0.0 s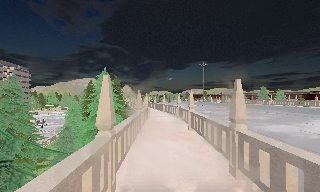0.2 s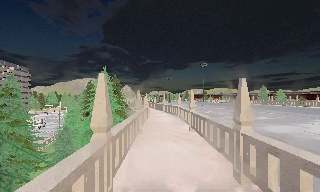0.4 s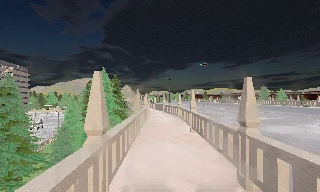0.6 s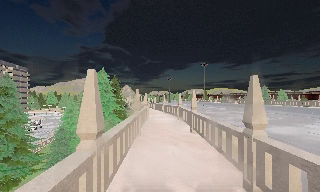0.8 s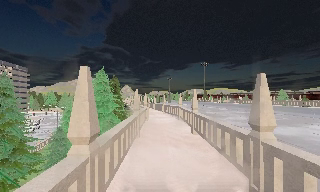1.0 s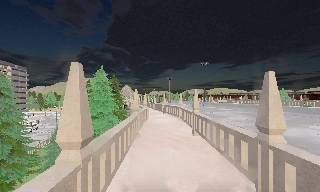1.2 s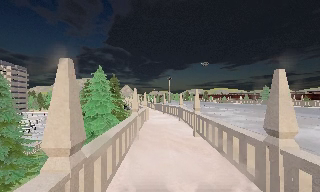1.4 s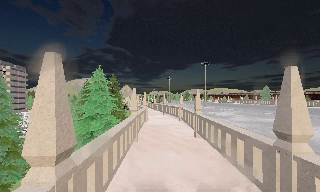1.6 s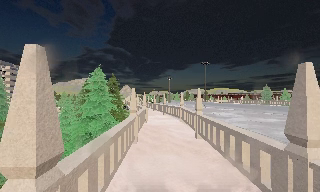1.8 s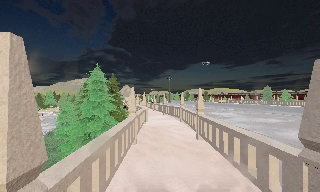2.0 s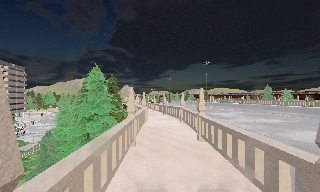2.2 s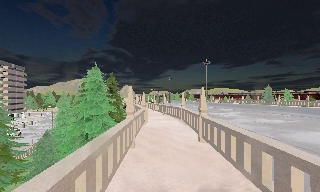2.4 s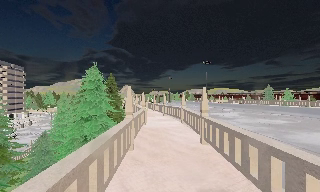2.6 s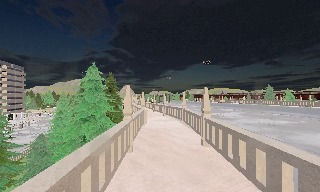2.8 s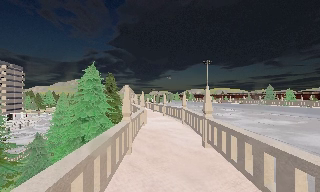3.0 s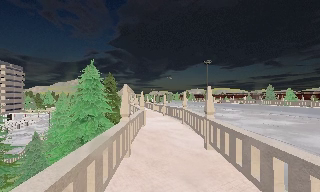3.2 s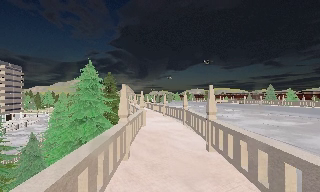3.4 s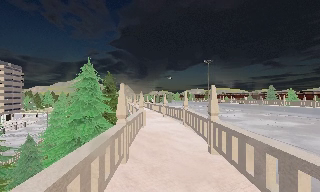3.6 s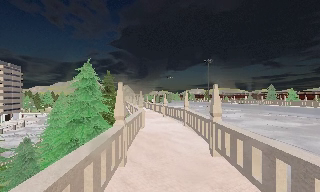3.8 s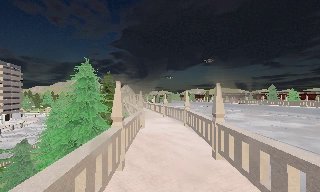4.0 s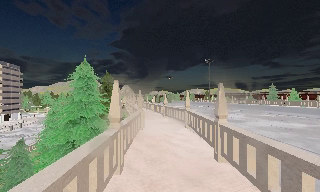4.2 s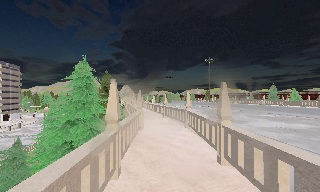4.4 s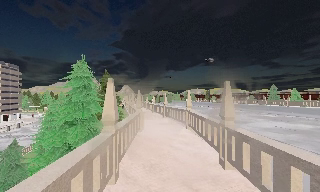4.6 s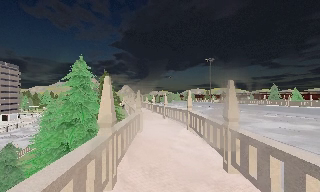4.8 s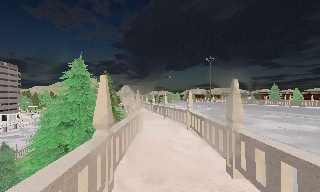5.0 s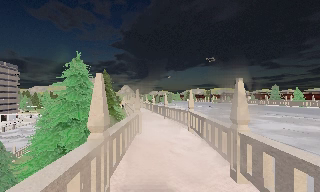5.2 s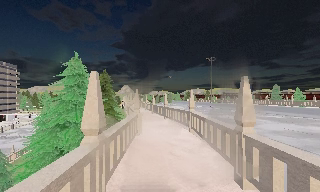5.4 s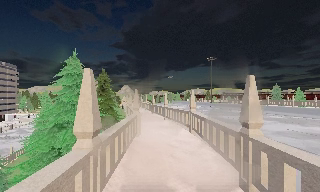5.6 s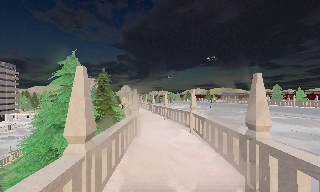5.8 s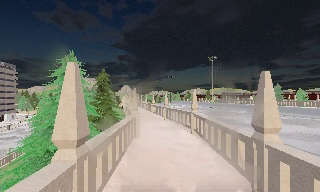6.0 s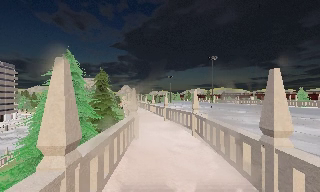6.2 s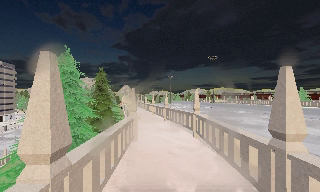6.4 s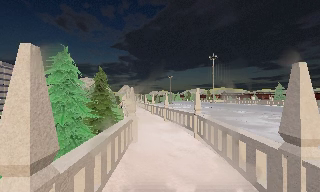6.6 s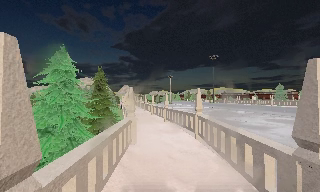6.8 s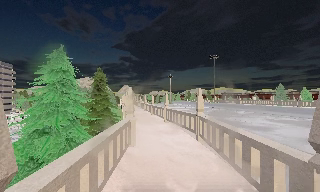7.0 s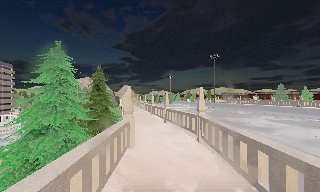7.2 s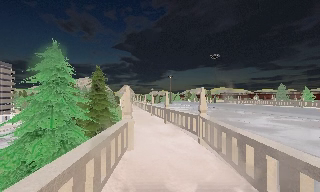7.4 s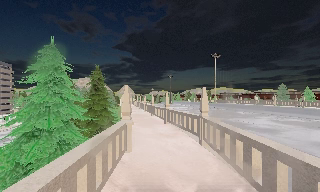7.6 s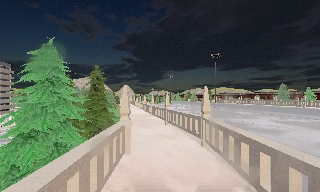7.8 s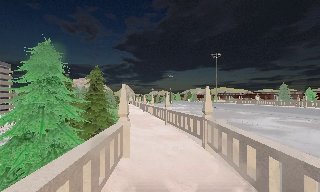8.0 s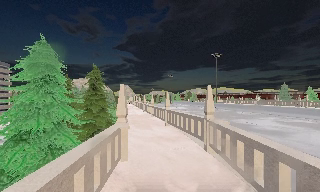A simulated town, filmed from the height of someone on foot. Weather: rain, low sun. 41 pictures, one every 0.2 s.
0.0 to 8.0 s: The camera travels forward, about 10 m, so what stands in front looms larger.
The film runs forward here.
